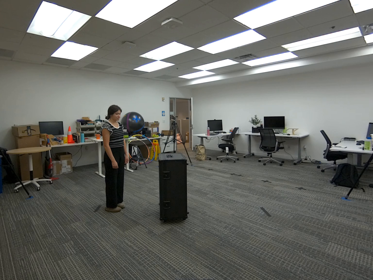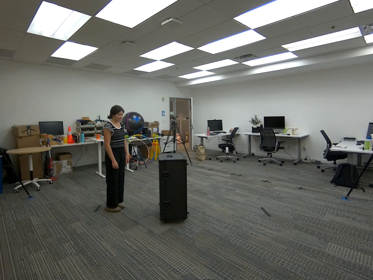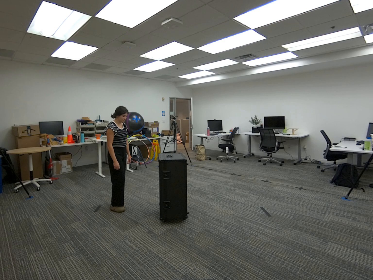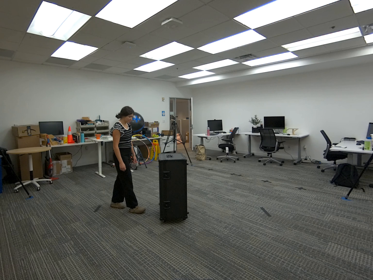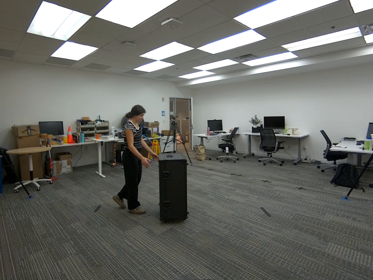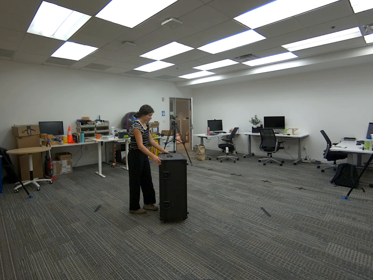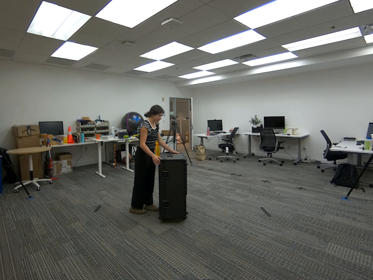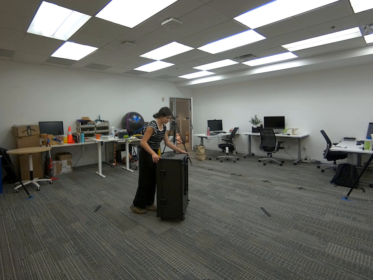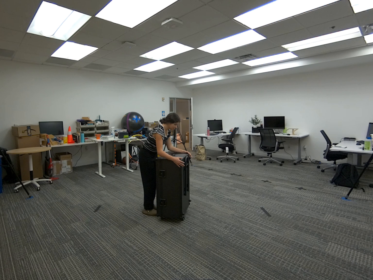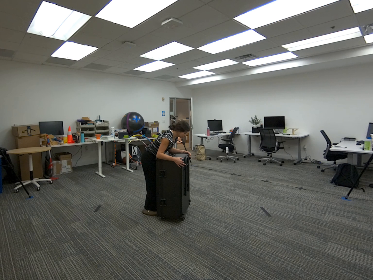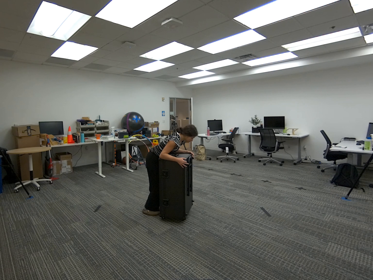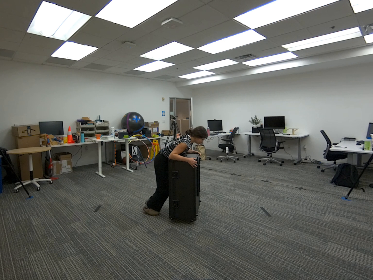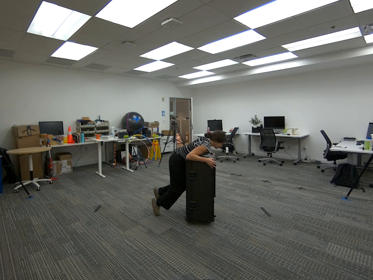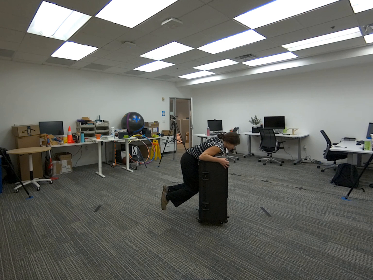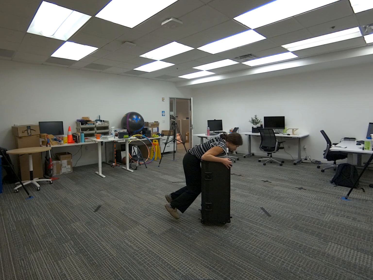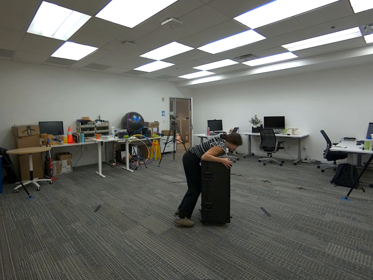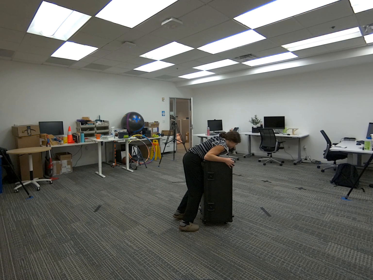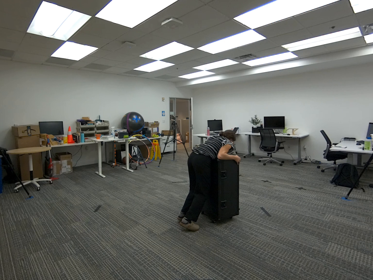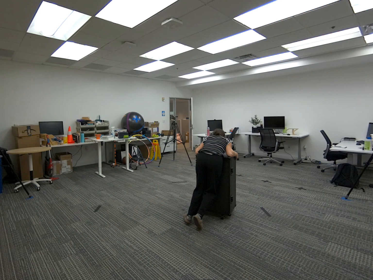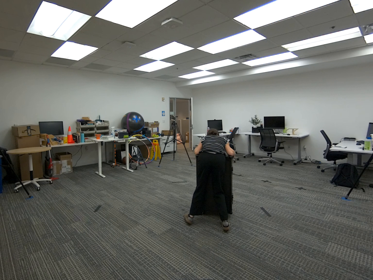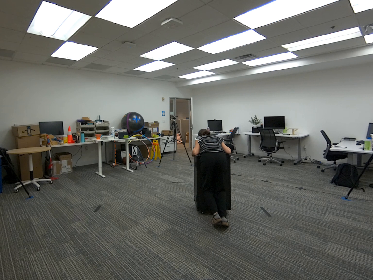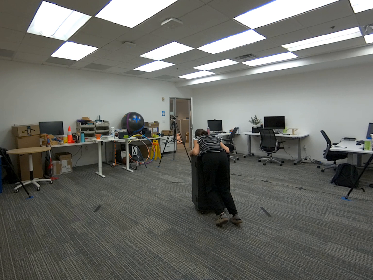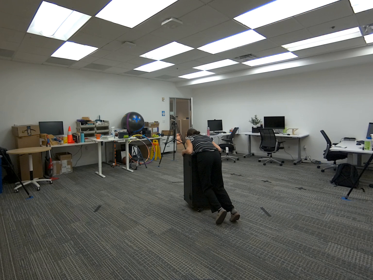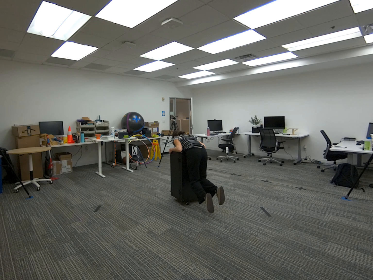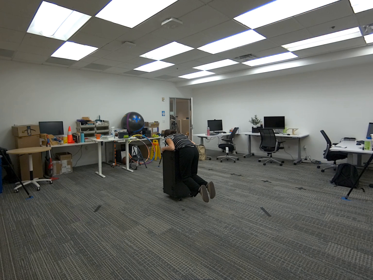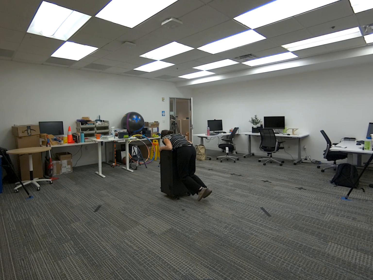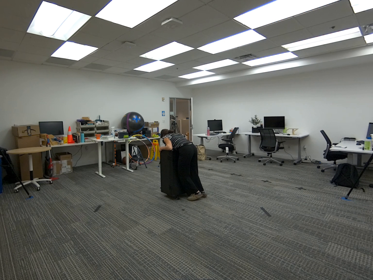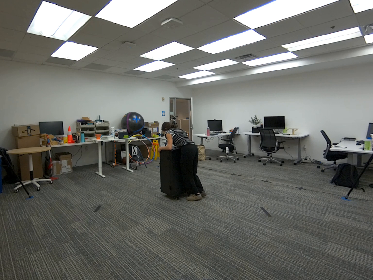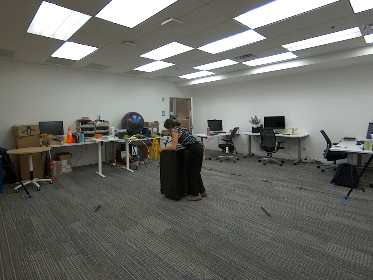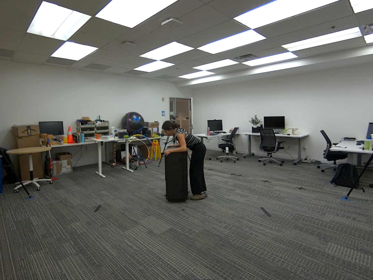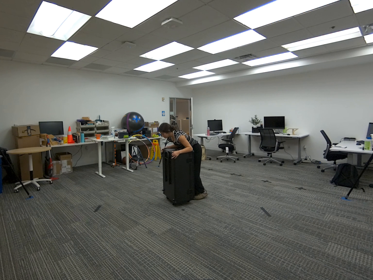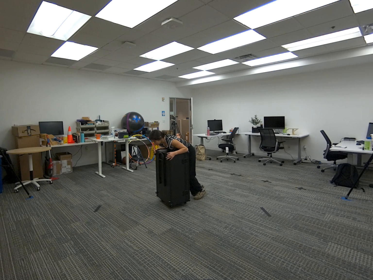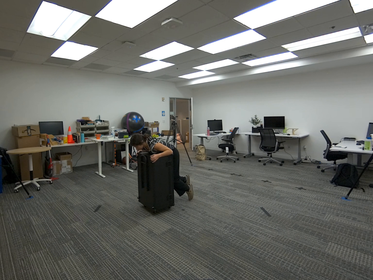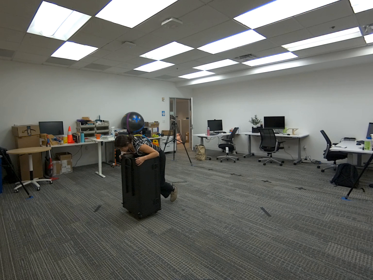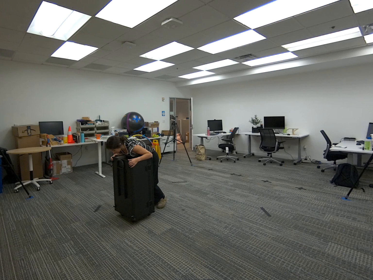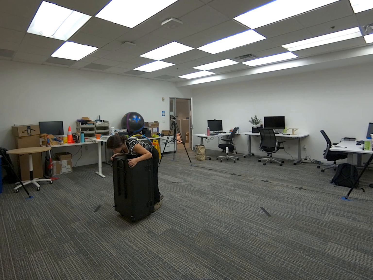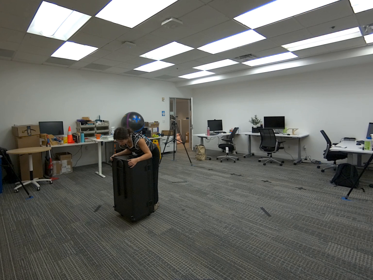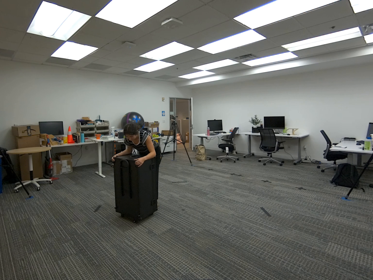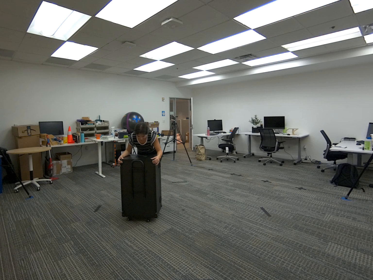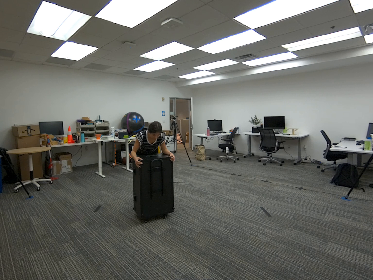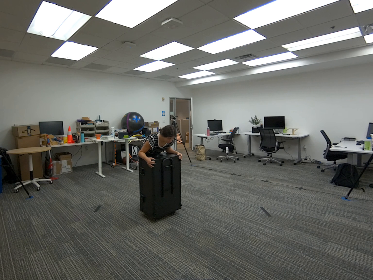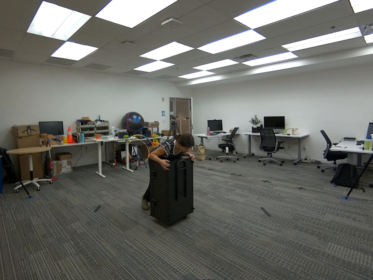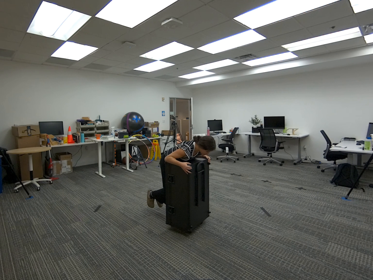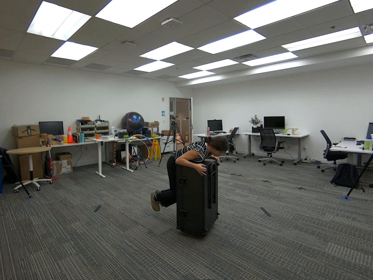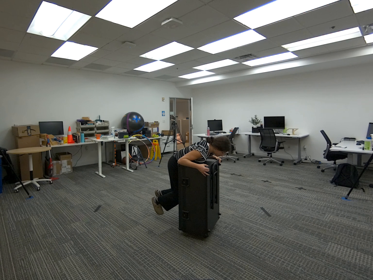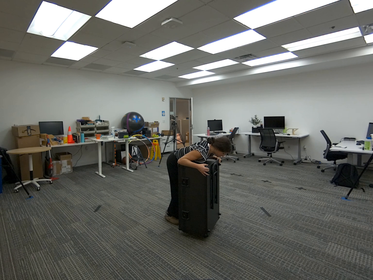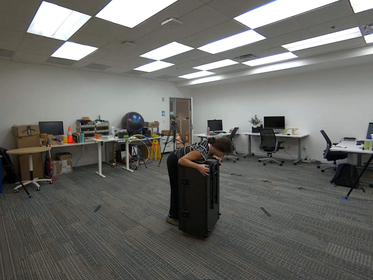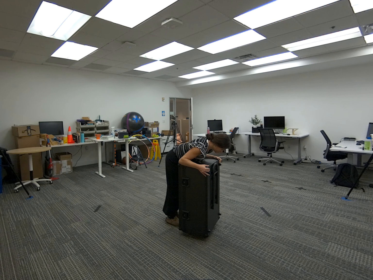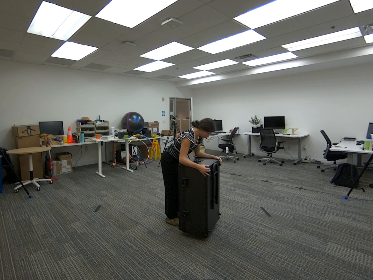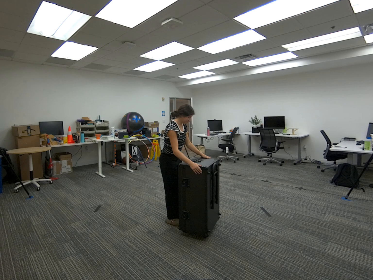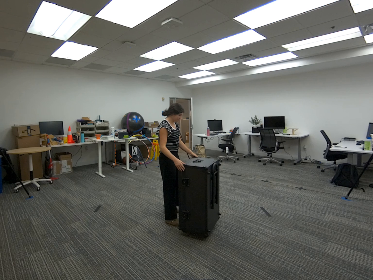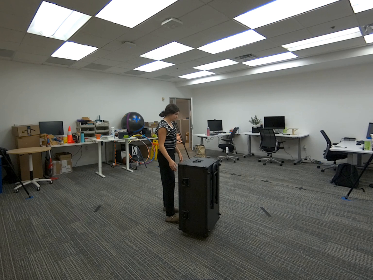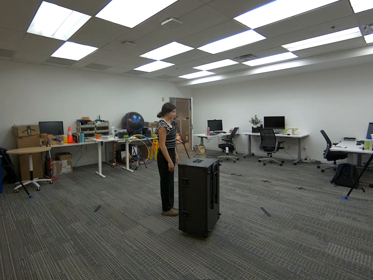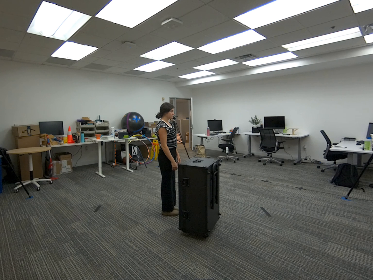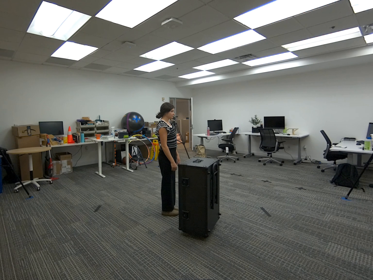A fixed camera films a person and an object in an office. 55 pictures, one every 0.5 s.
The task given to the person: Walk up to the box and place your hands and forearms on top to steady both yourself and the box. Then, using your feet, gently push your body forward. As the box begins to move, lift your feet off the ground and hold them in the air.
